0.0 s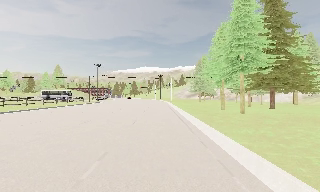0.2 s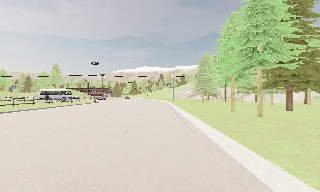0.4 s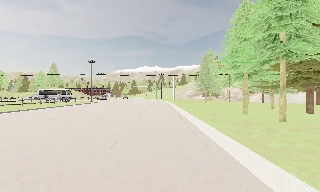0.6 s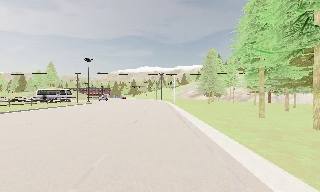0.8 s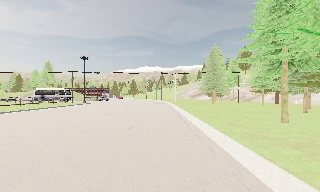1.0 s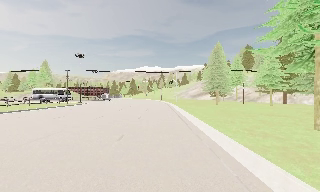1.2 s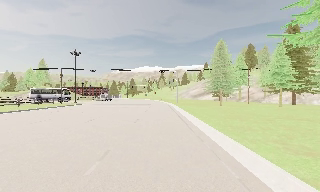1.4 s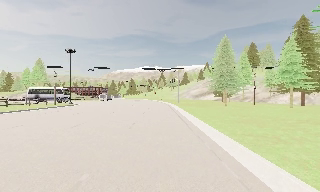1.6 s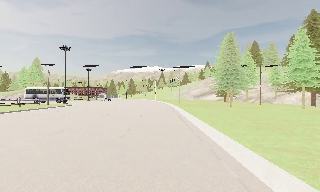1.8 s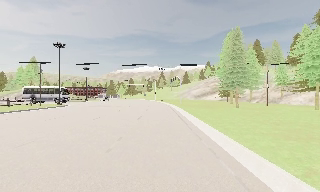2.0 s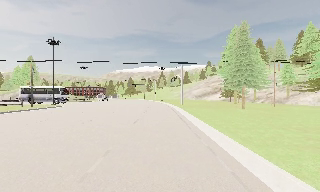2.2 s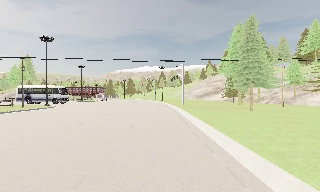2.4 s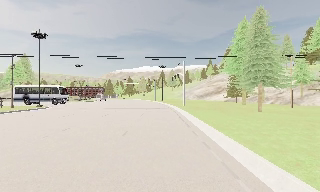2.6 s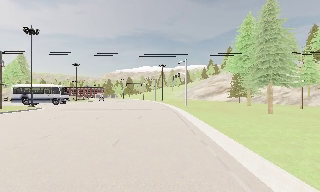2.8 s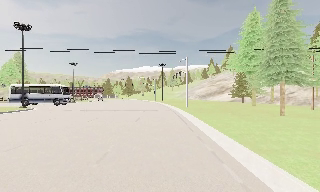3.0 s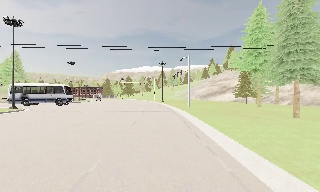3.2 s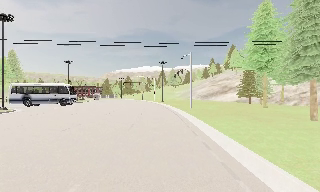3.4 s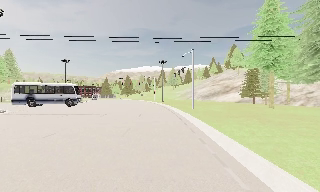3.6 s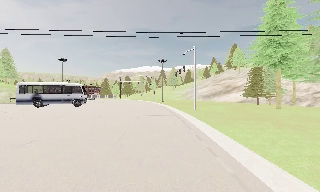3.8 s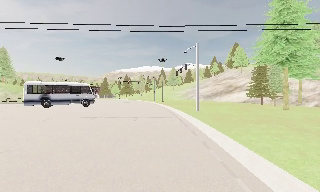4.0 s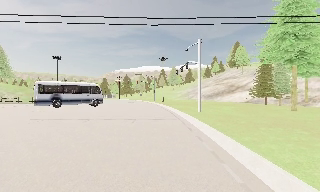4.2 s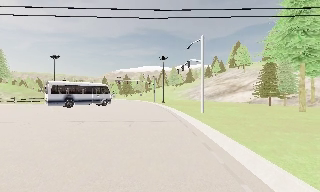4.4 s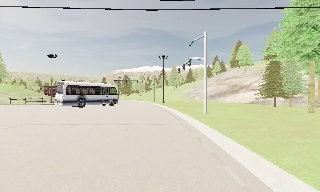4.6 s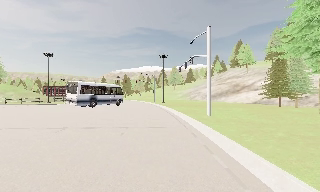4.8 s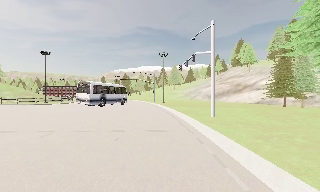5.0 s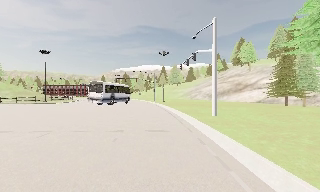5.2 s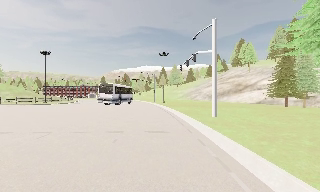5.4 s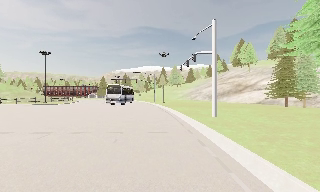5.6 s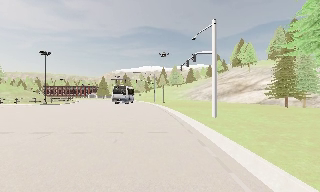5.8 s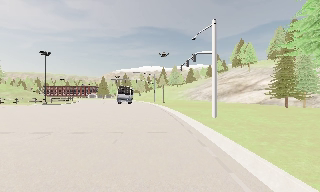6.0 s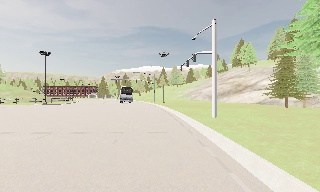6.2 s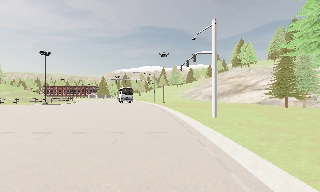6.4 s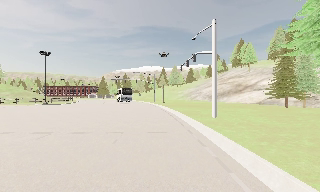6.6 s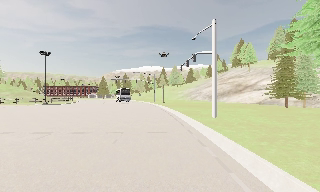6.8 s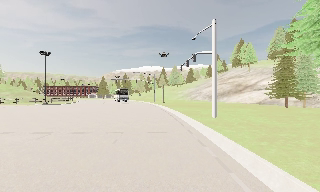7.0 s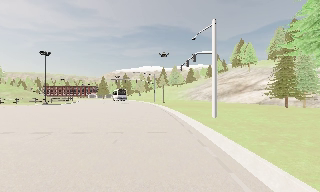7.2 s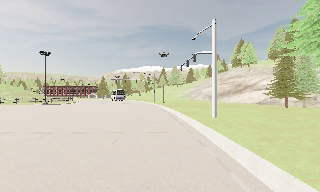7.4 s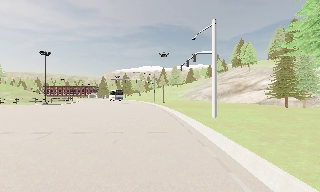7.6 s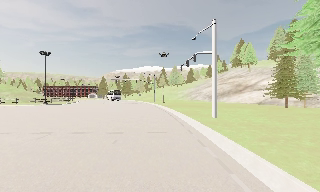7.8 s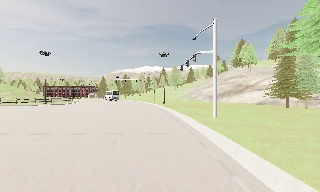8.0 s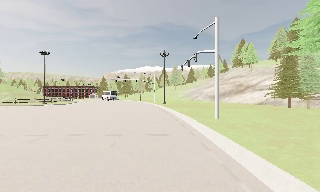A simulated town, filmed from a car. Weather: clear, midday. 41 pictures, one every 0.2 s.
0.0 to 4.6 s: The camera travels forward, about 40 m, so what stands in front looms larger. It loses speed.
4.6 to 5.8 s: The camera travels forward, about 1.5 m, so what stands in front looms larger. It loses speed.
5.8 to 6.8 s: The camera keeps its place and its aim.
6.8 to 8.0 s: The camera shifts only a little, or ends up much as it began.
The film runs forward here.
